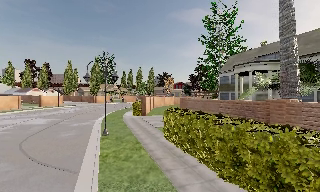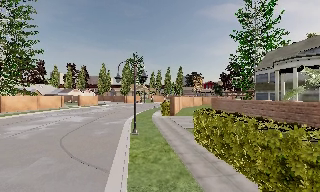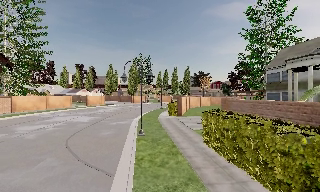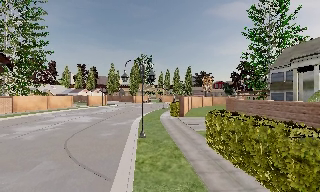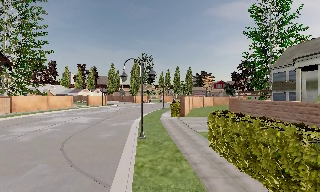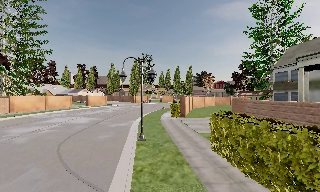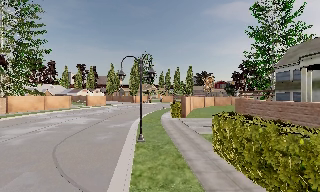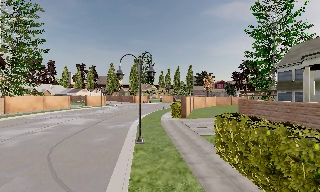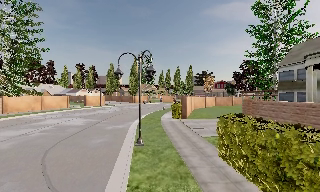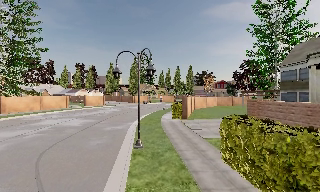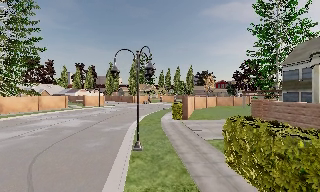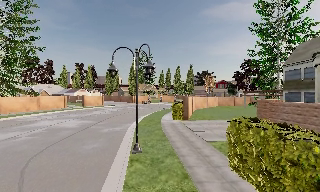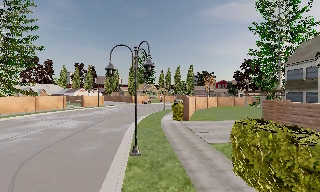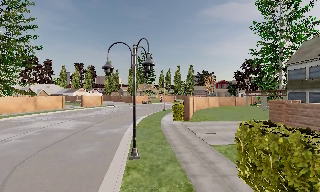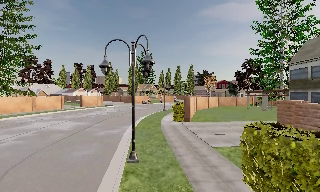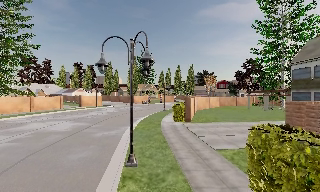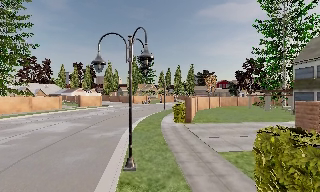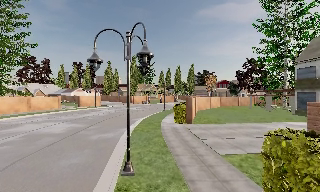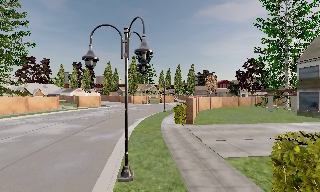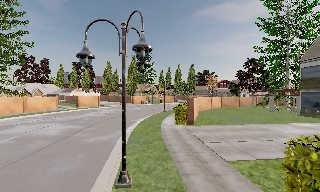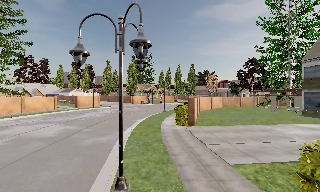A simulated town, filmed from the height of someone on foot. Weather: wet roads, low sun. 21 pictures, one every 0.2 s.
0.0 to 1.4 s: The camera pans to its left, which is counterclockwise from overhead, by about 15 degrees. It travels forward, about 2.5 m, so what stands in front looms larger.
1.4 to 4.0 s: The camera travels forward, about 4 m, so what stands in front looms larger.
The film runs forward here.
